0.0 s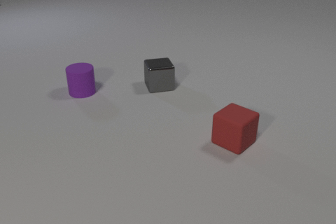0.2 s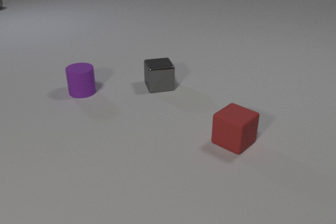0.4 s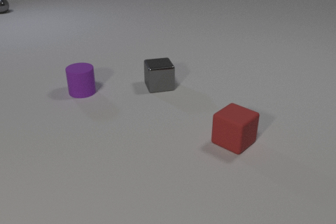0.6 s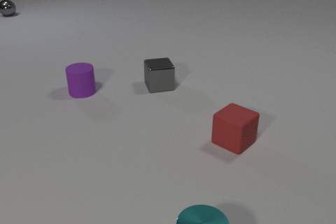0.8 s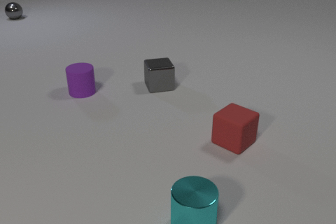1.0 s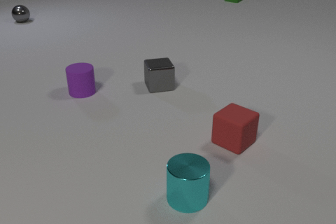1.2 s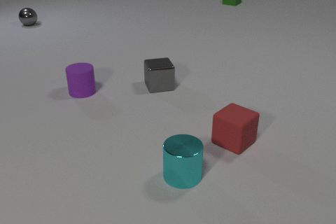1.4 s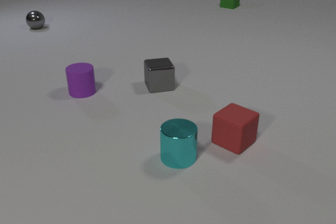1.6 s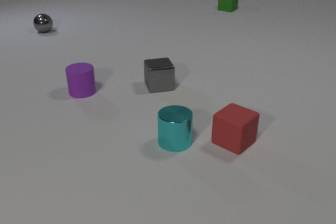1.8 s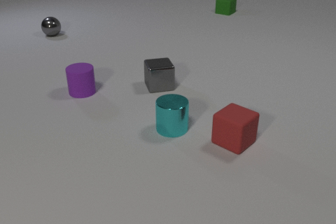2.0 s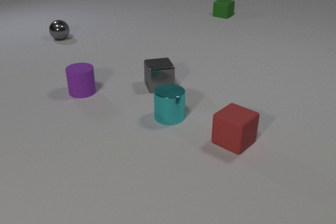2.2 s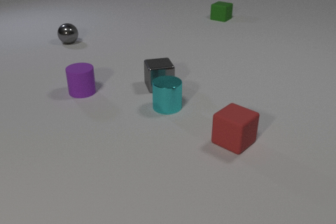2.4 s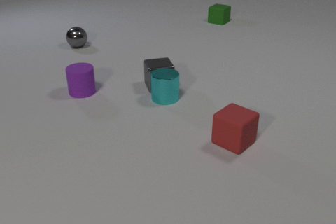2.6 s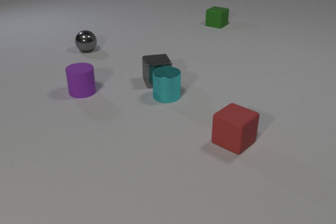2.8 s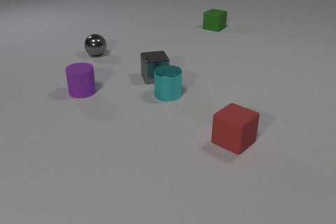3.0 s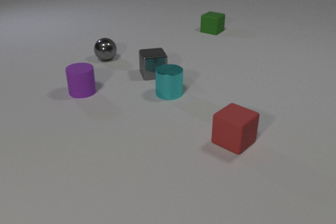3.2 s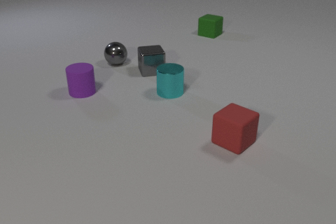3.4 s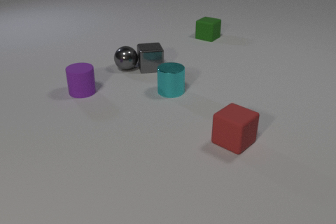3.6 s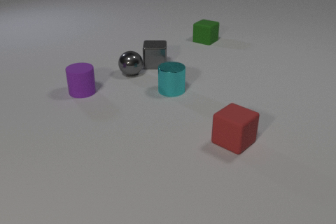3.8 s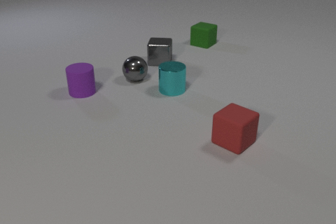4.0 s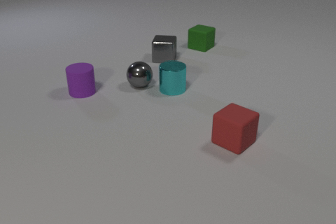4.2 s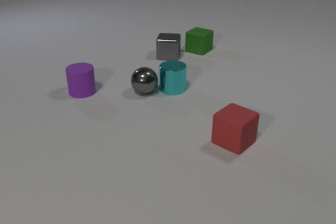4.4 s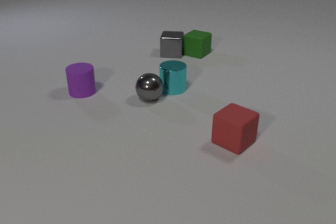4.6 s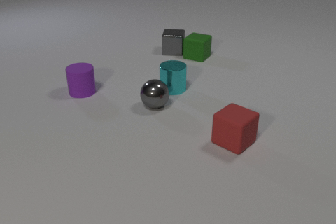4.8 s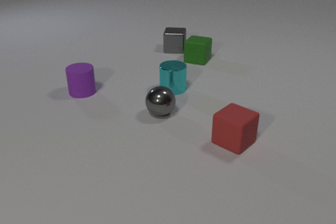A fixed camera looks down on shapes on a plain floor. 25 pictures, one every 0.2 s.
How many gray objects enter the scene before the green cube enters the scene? 1.
Are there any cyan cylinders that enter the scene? yes.
How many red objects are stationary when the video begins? 1.
0.0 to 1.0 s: The cyan metal cylinder comes in at the bottom edge, slides away from the camera. The gray metal sphere comes in at the left edge, rolls toward the camera and to the right. The green rubber cube comes in at the top edge, slides toward the camera.
1.0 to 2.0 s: The cyan metal cylinder slides away from the camera. The gray metal sphere rolls toward the camera and to the right. The green rubber cube slides toward the camera.
2.0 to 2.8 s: The cyan metal cylinder slides away from the camera. The gray metal cube slides away from the camera. The gray metal sphere rolls toward the camera and to the right. The green rubber cube slides toward the camera. The cyan metal cylinder and the gray metal cube collide.
2.8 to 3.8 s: The cyan metal cylinder slides away from the camera. The gray metal cube slides away from the camera. The gray metal sphere rolls toward the camera and to the right. The green rubber cube slides toward the camera. The gray metal cube and the gray metal sphere collide.
3.8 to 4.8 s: The gray metal cube slides away from the camera and to the right. The gray metal sphere rolls toward the camera. The green rubber cube slides toward the camera. The gray metal cube and the green rubber cube collide.
